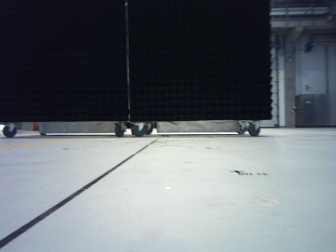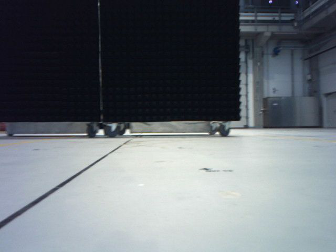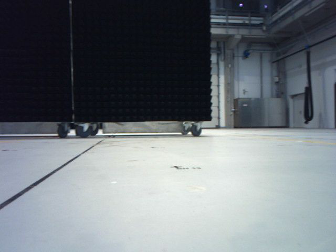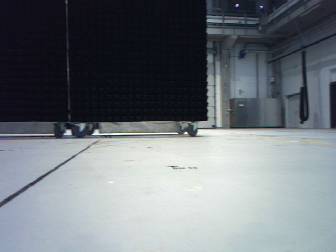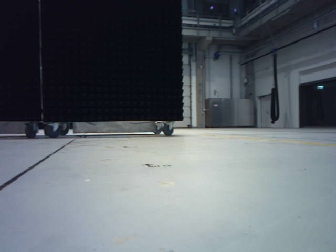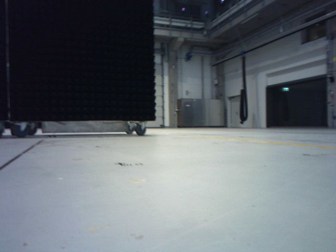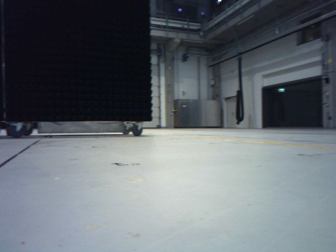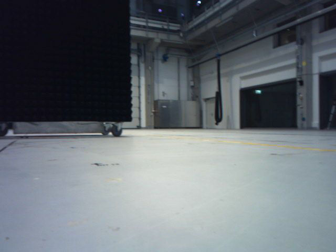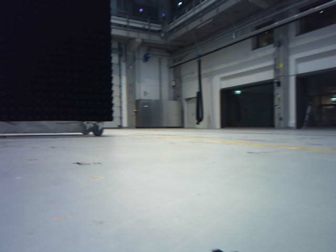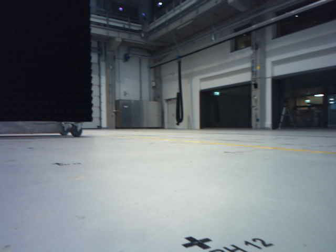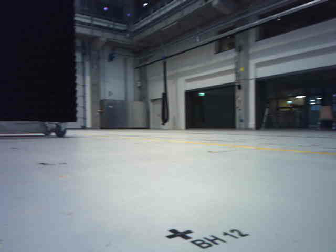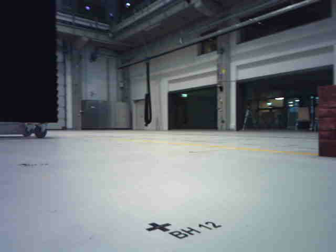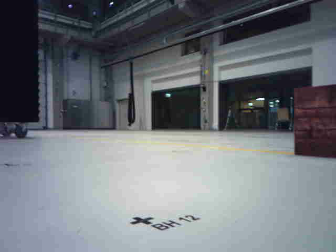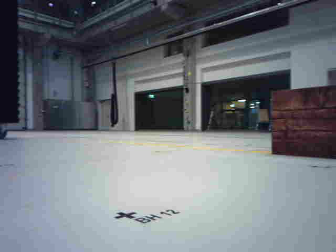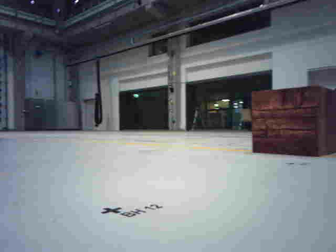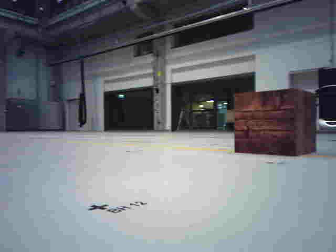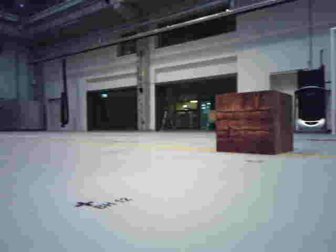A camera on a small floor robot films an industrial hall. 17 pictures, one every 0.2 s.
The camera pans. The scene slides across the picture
to the left.
The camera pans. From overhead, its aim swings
clockwise.
0.0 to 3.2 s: The scene slides to the left, as the camera pans about 55 degrees to its right. It travels backward, about 0.6 m.
The film runs backward here.
